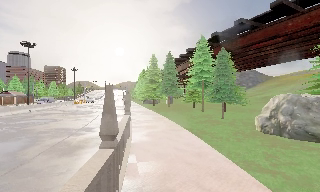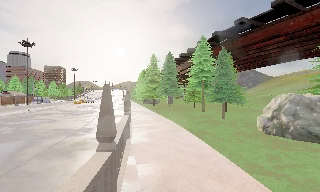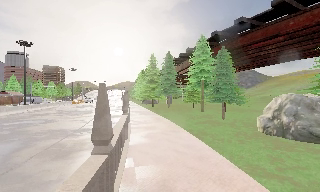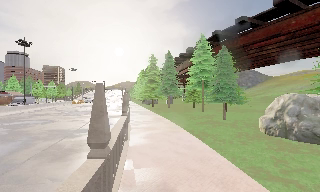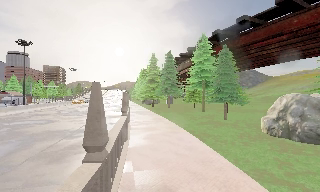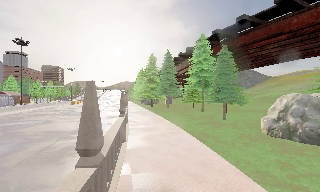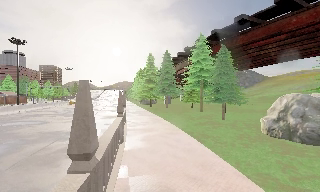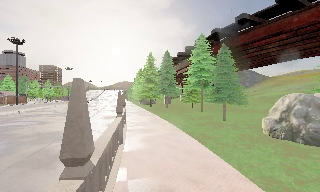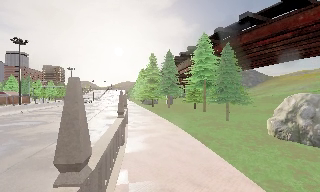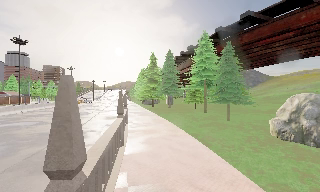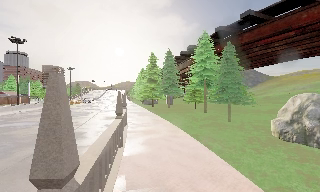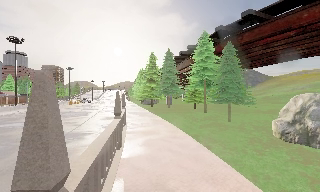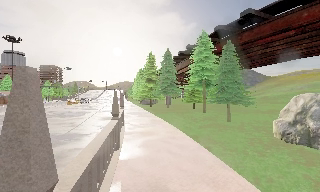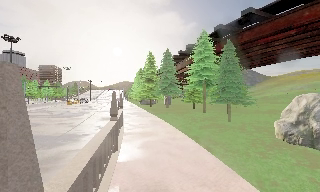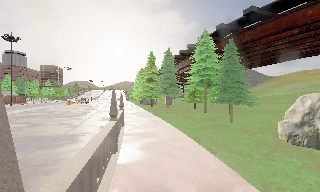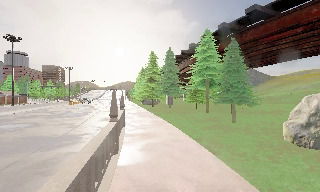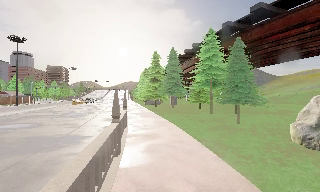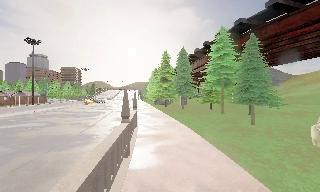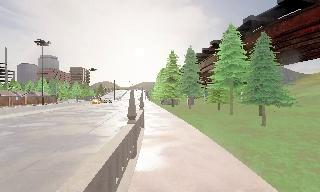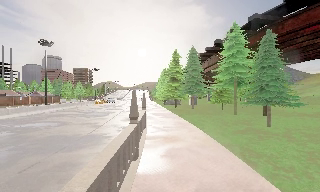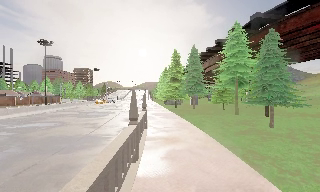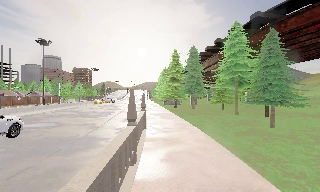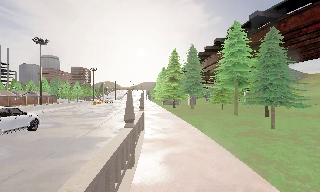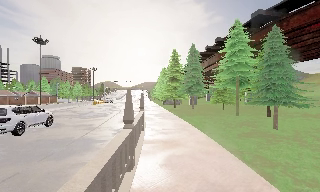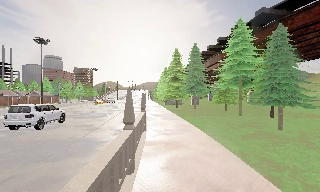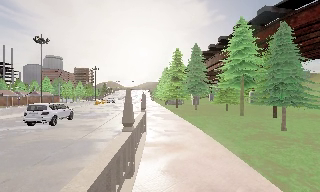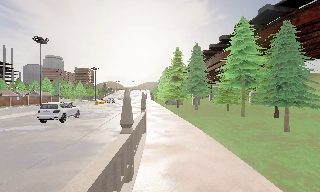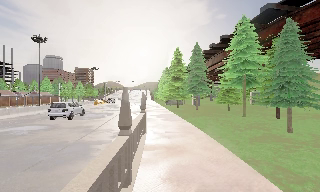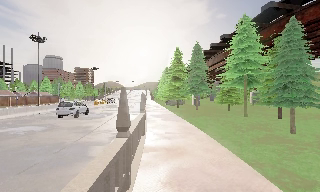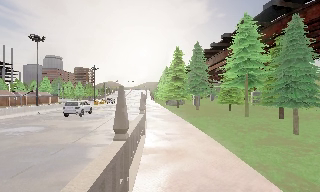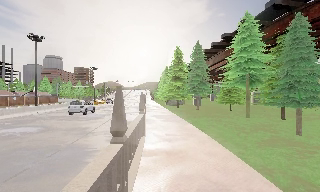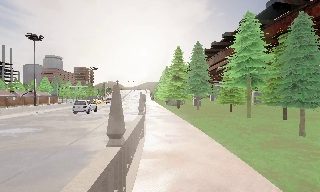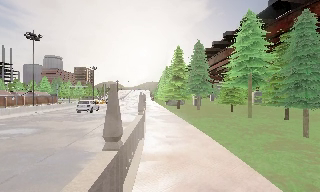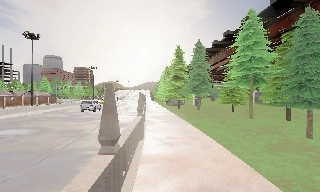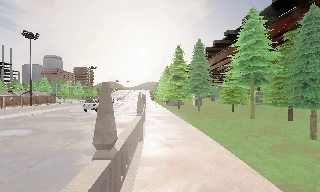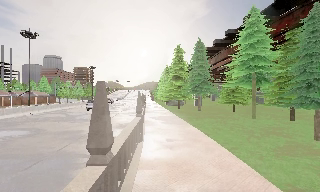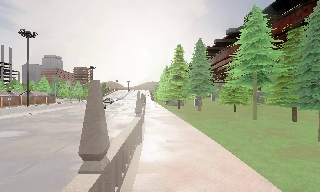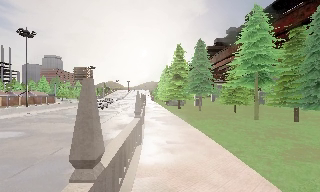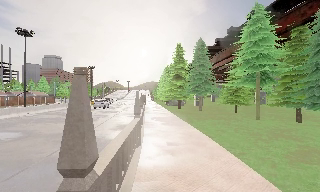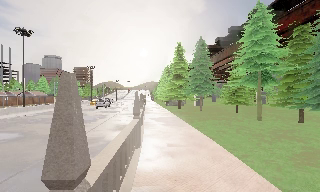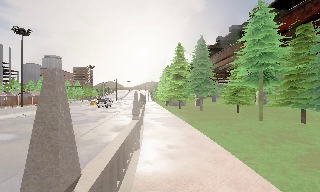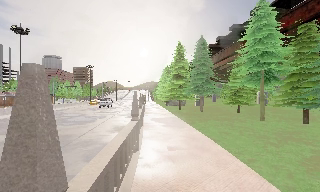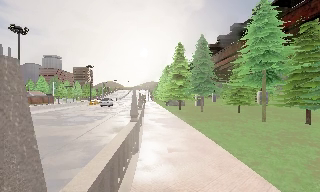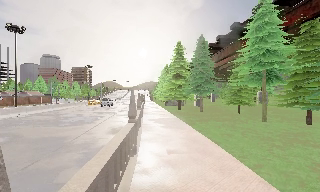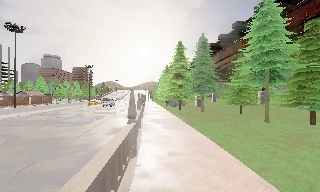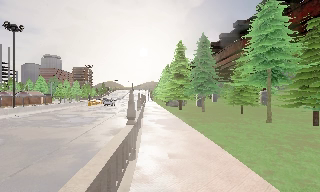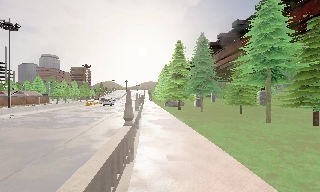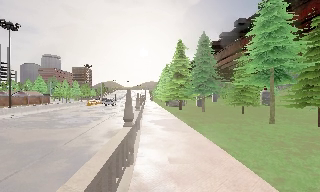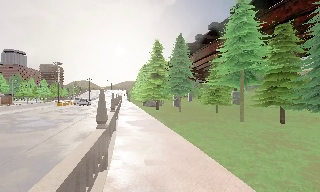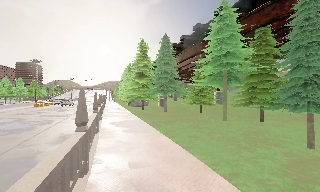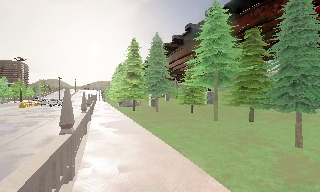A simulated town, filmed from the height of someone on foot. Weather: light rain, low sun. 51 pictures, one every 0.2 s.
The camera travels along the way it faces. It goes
forward.
0.0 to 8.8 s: The camera travels forward, about 10 m, so what stands in front looms larger.
8.8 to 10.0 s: The scene slides to the left, as the camera pans about 15 degrees to its right. It travels forward, about 1.5 m, so what stands in front looms larger.
The film runs forward here.
